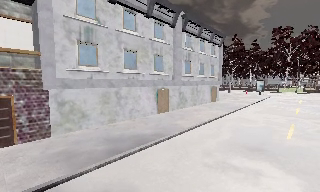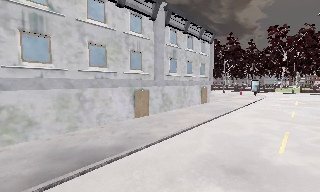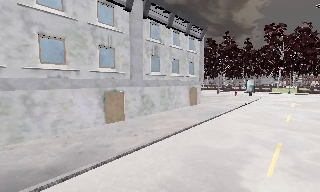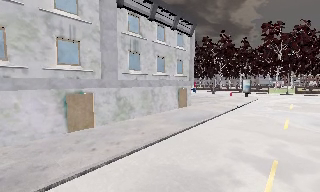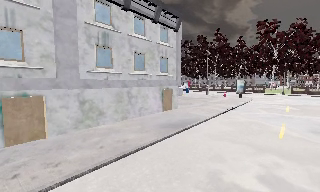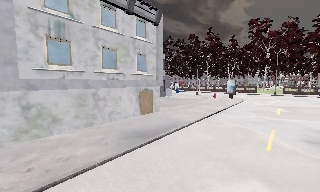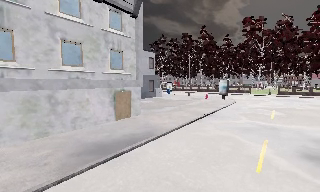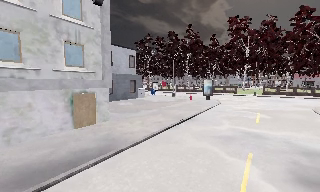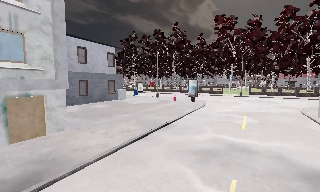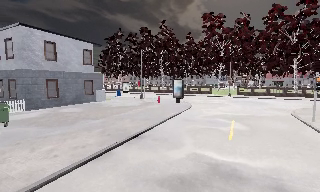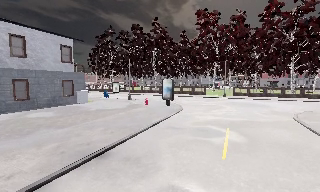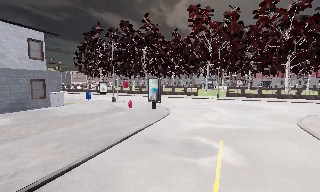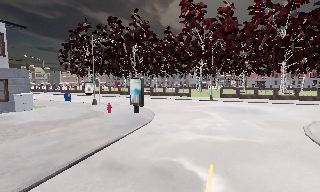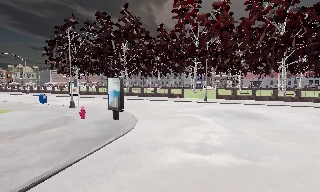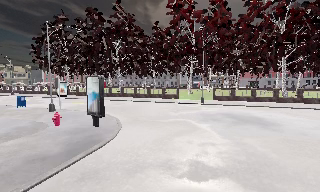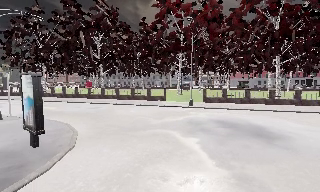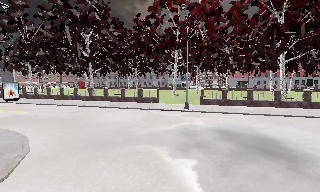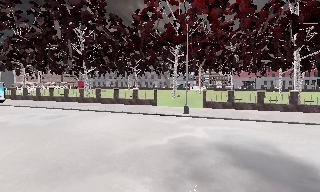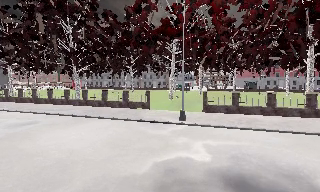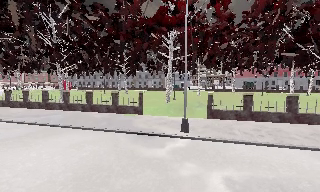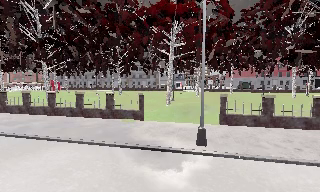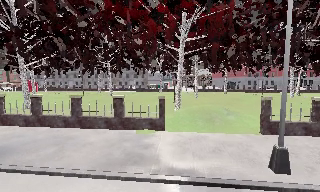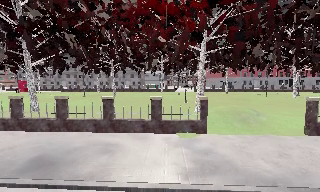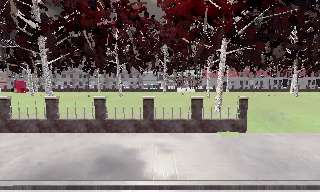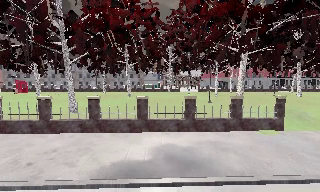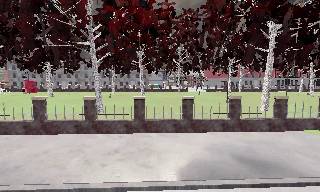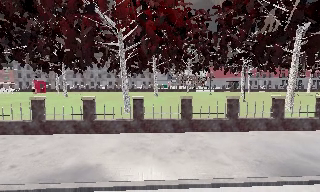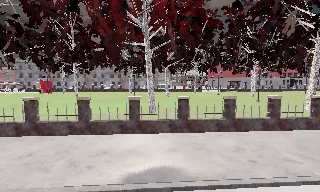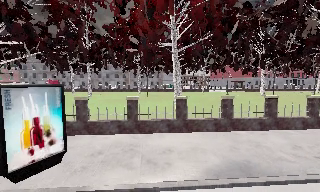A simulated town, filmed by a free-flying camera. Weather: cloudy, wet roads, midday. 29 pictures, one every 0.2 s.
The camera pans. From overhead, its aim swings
clockwise.
The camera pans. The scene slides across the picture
to the left.
0.0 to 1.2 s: The camera travels forward and to its right, about 12 m, so what stands in front looms larger.
1.2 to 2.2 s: The camera pans to its right, which is clockwise from overhead, by about 15 degrees. It travels forward and to its right, about 10 m, so what stands in front looms larger.
2.2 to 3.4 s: The camera travels forward, about 13 m, so what stands in front looms larger.
3.4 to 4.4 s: The camera pans to its right, which is clockwise from overhead, by about 15 degrees. It travels forward and to its left, about 10 m, so what stands in front looms larger.
4.4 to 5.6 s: The camera travels to its left, about 14 m, so close, fixed things drift to the right.
The film runs forward here.
